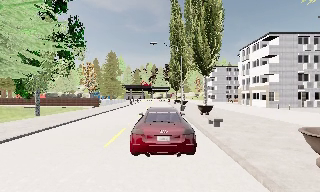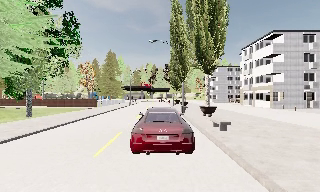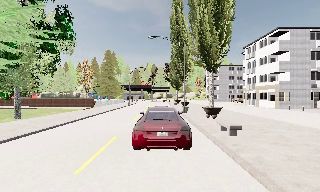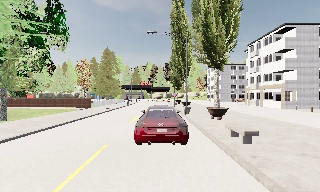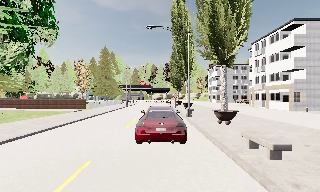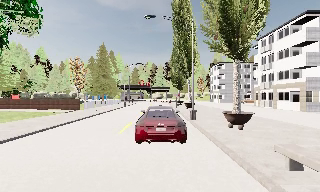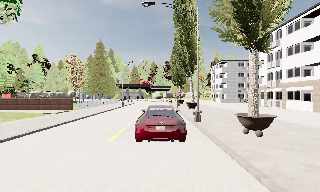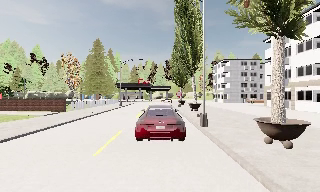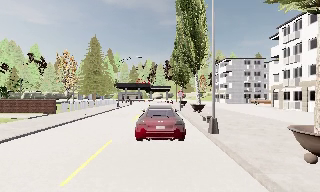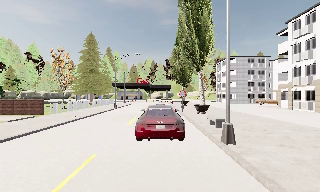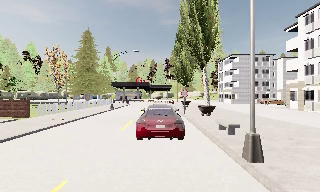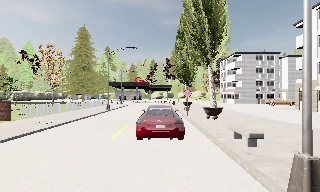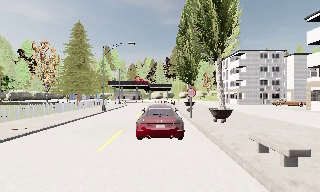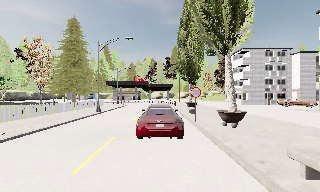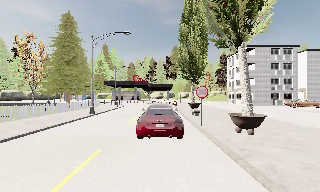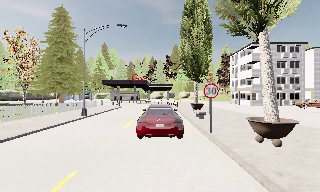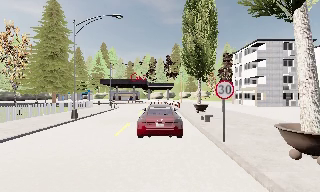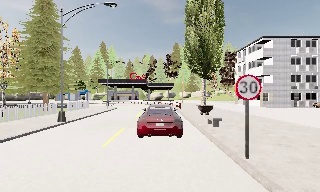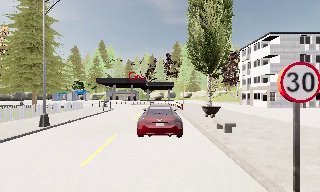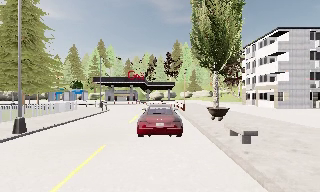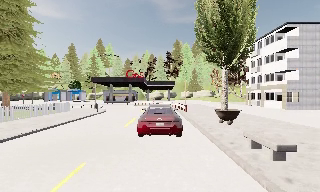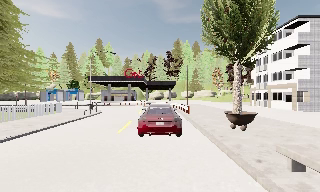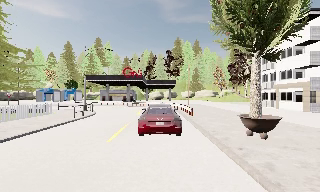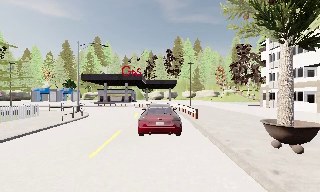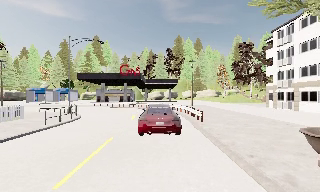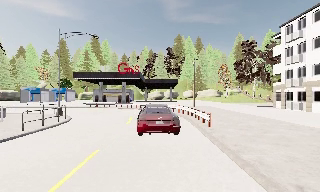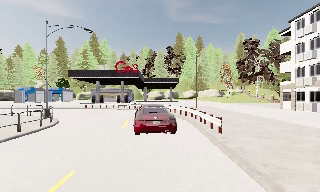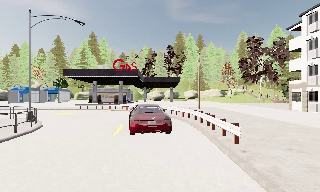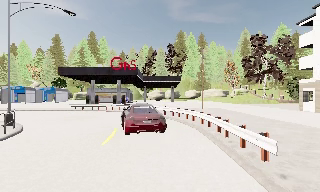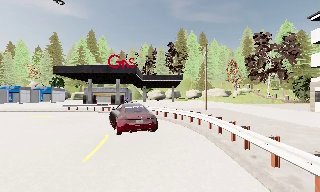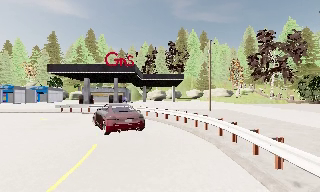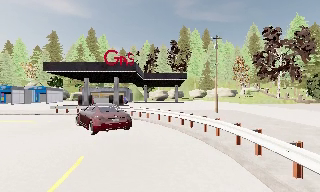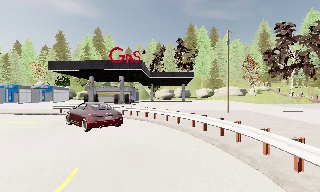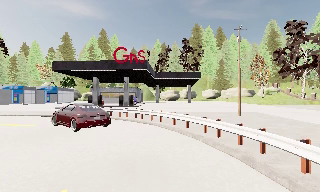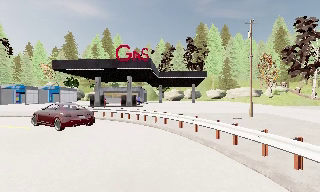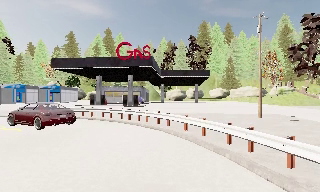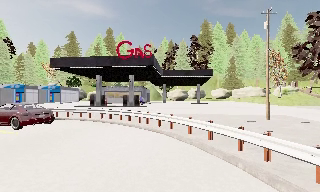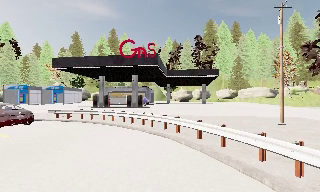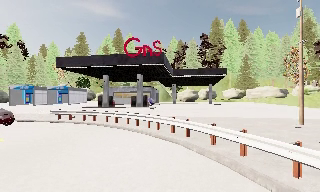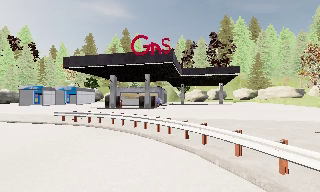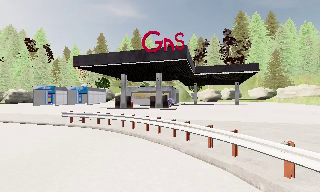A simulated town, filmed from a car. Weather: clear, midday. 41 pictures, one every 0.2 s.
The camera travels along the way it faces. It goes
forward.
0.0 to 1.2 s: The camera travels forward, about 8 m, so what stands in front looms larger. It gains speed.
1.2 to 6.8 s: The camera travels forward, about 40 m, so what stands in front looms larger.
6.8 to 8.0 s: The camera swings to its left by about 10 degrees, and the scene slides to the right. It travels forward, about 5 m, so what stands in front looms larger.
The film runs forward here.
